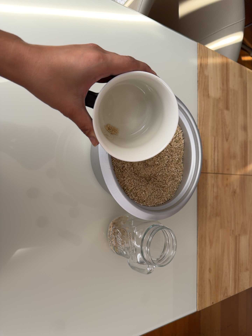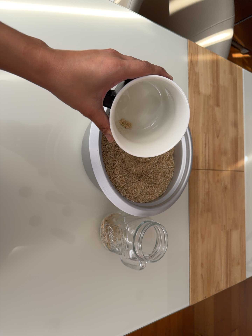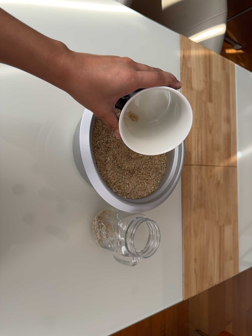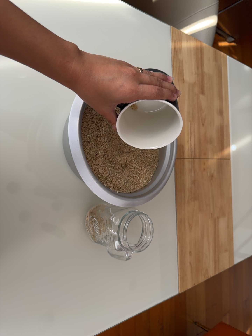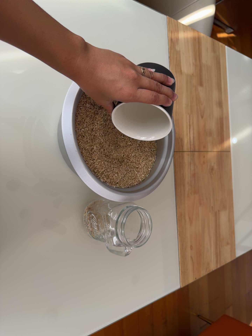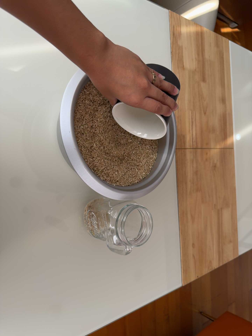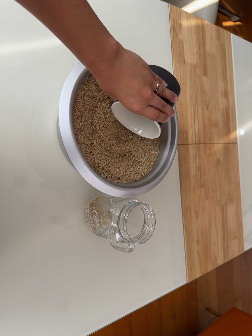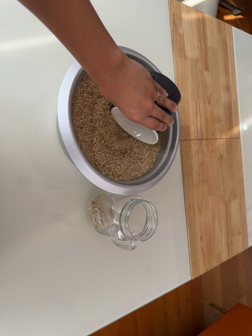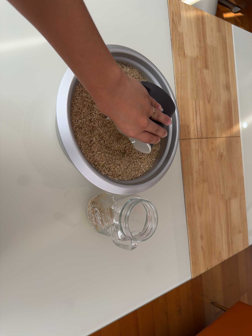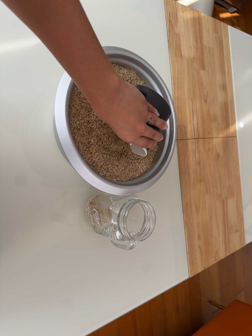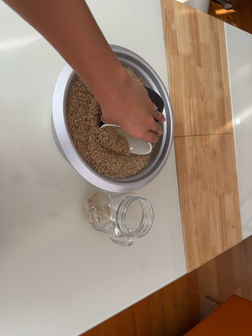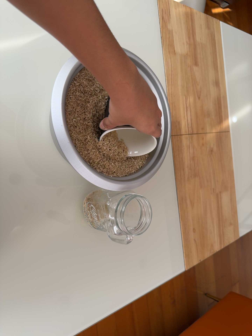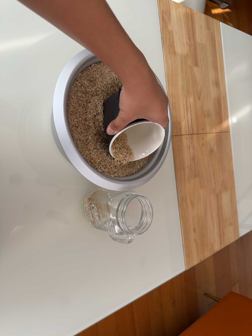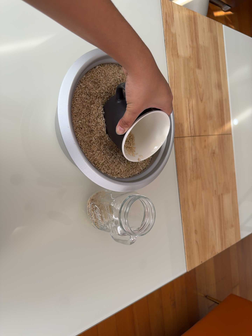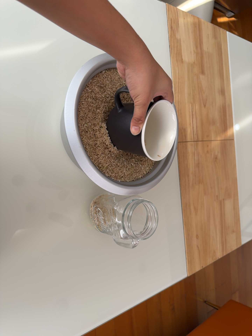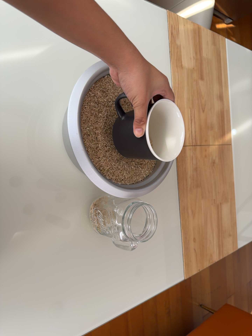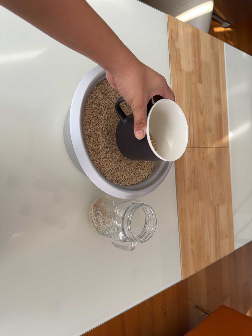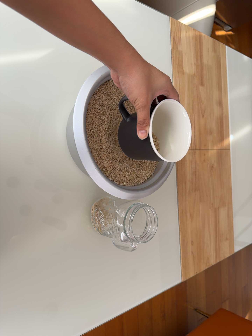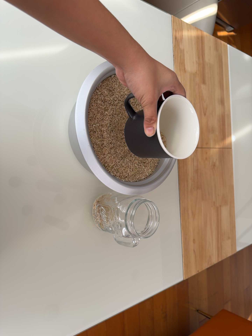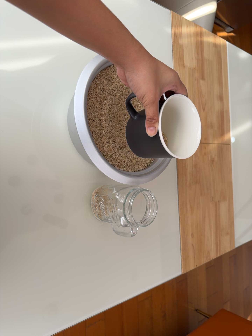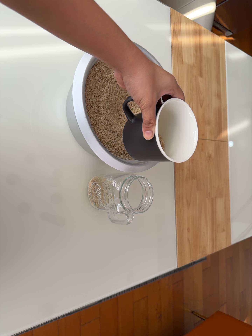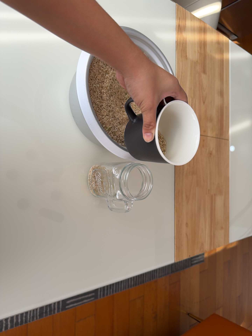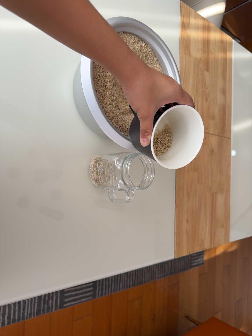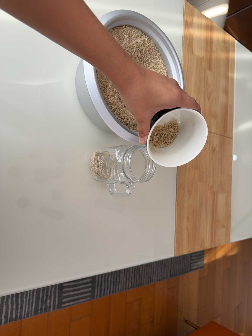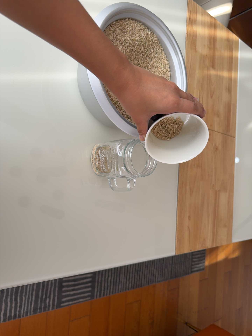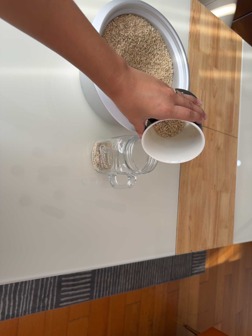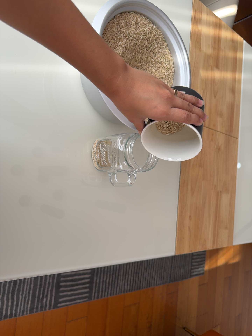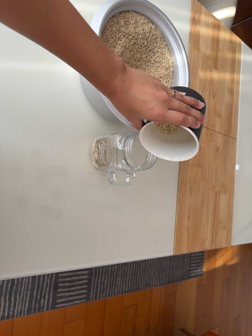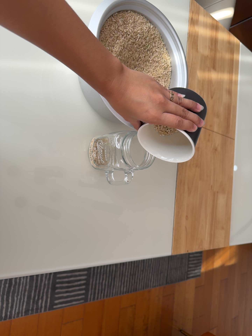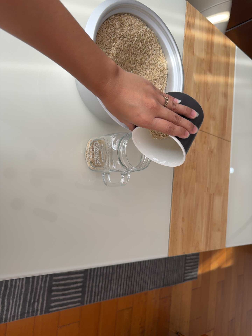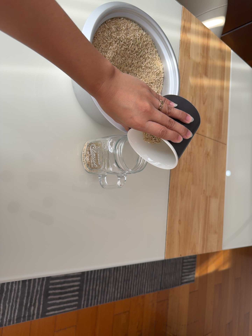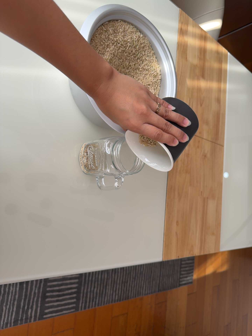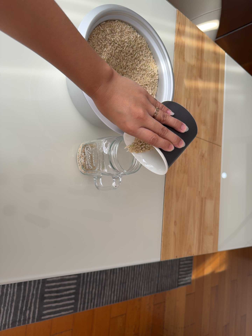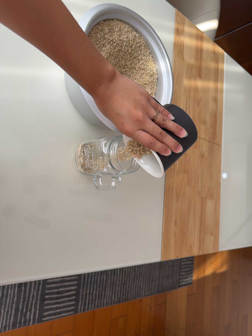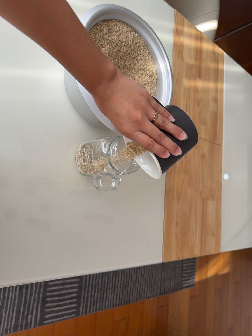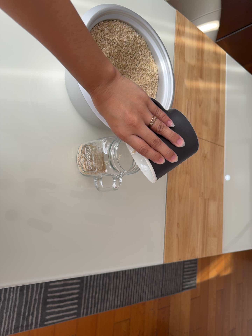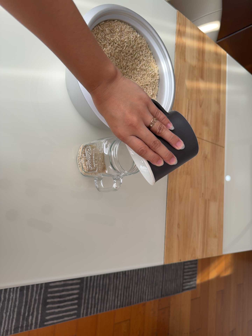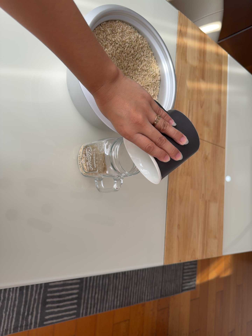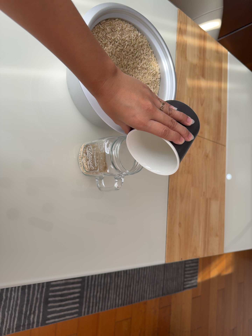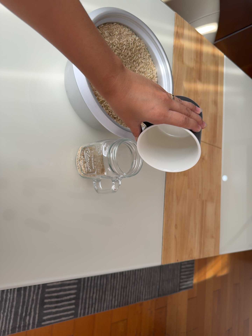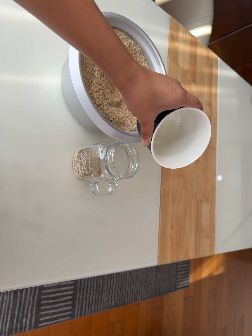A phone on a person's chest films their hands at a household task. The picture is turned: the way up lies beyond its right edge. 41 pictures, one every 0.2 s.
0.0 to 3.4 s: The camera shifts only a little, or ends up much as it began.
3.4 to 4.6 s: The camera travels toward the bottom of its view, about 14 cm, so close, fixed things drift upward.
4.6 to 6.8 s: The camera shifts only a little, or ends up much as it began.
6.8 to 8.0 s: The camera keeps its place and its aim.
The film runs forward here.
